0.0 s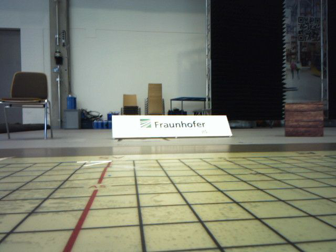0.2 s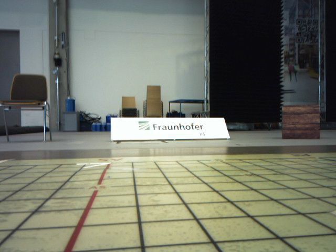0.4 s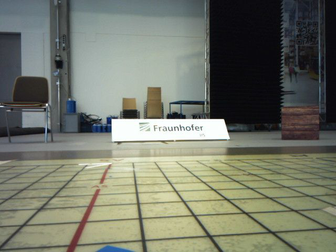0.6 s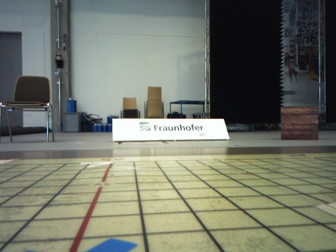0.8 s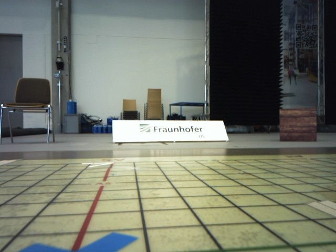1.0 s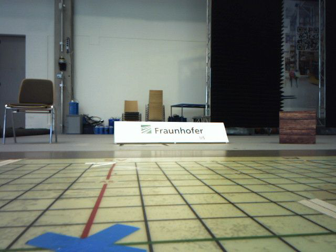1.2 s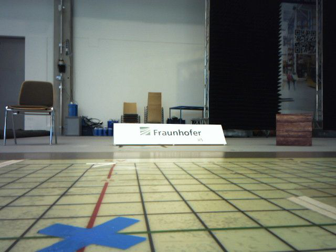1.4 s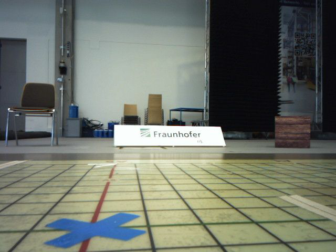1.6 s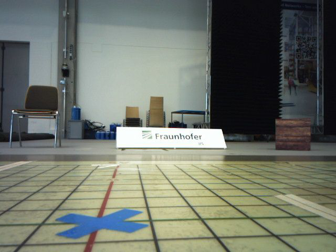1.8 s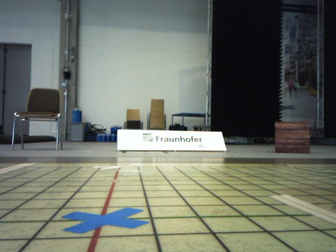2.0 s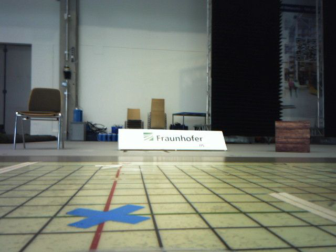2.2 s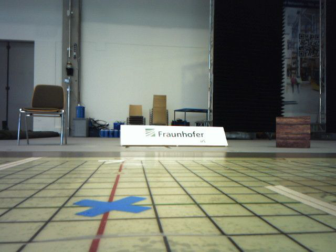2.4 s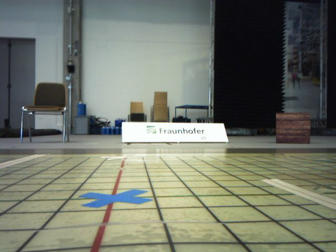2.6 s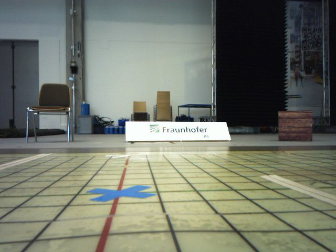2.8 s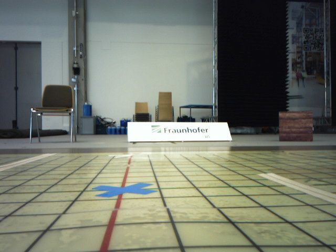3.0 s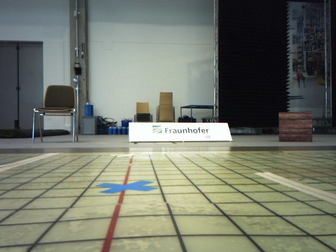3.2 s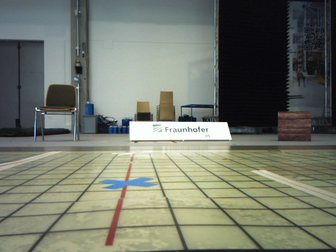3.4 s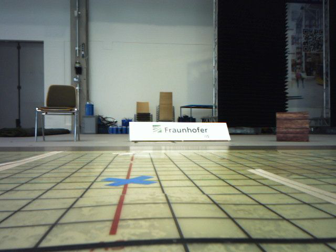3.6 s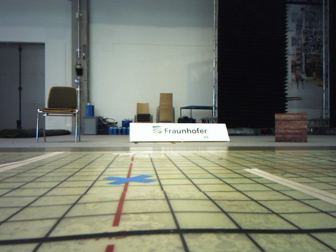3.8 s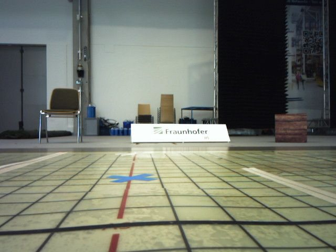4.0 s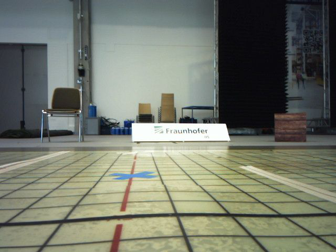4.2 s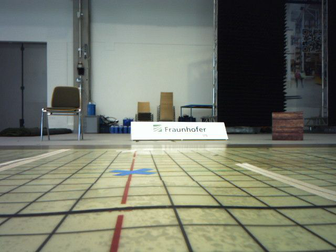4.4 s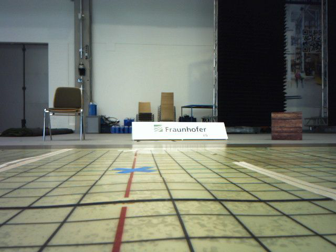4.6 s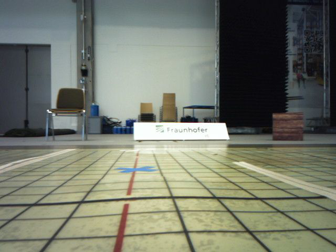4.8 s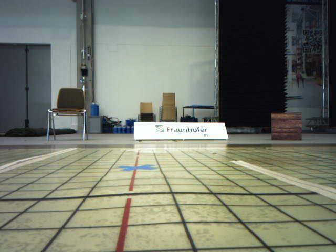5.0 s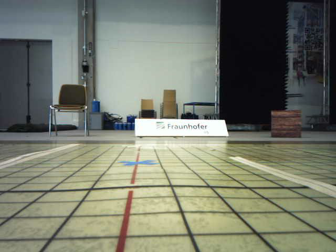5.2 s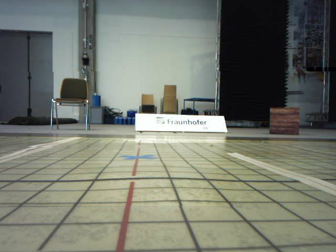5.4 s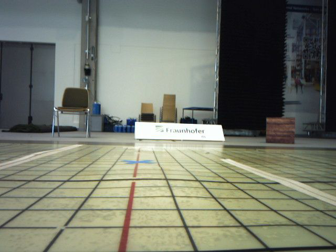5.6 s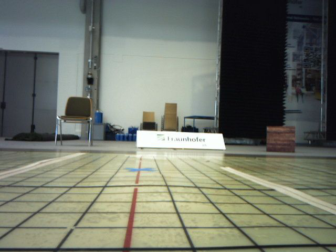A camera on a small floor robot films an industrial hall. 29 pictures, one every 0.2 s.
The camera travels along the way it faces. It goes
backward.
0.0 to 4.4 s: The camera travels backward, about 0.9 m, so what stands in front gets smaller.
4.4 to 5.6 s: The camera travels backward, about 0.3 m, so what stands in front gets smaller. It gains speed.
The film runs backward here.
